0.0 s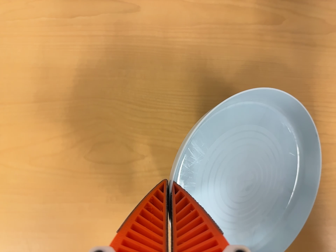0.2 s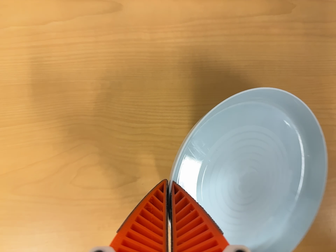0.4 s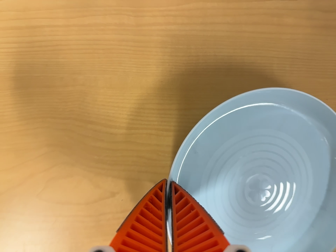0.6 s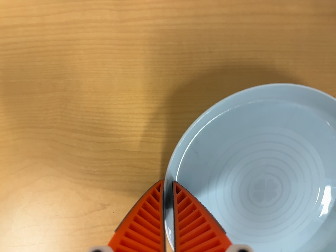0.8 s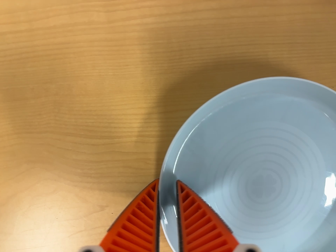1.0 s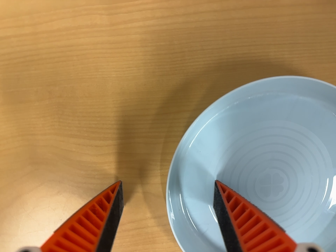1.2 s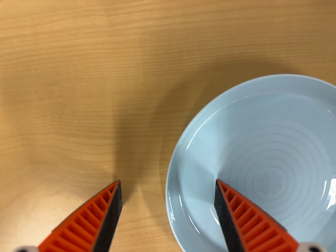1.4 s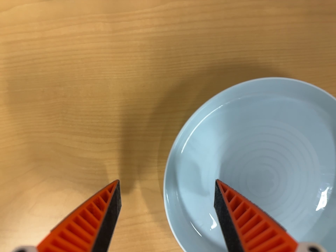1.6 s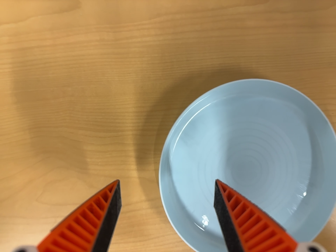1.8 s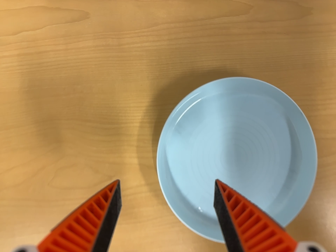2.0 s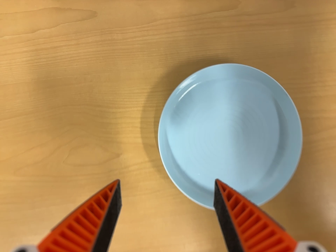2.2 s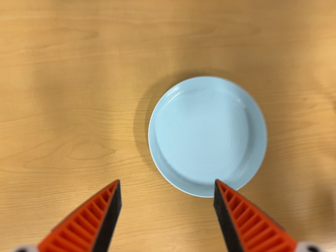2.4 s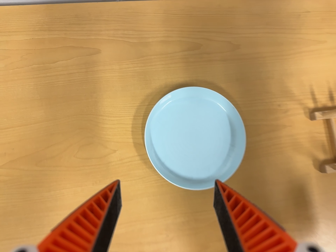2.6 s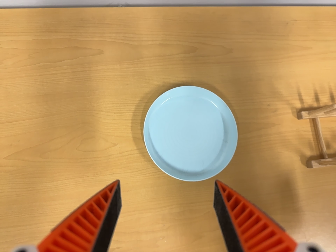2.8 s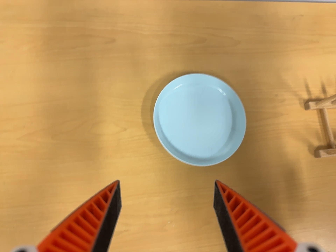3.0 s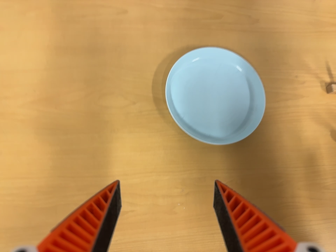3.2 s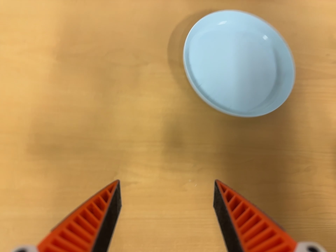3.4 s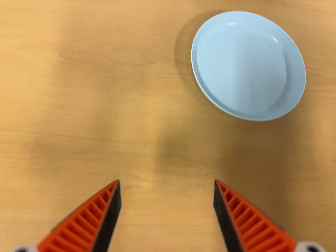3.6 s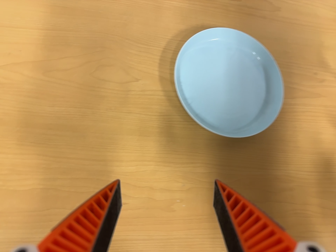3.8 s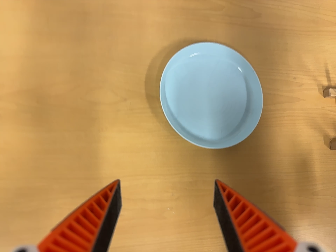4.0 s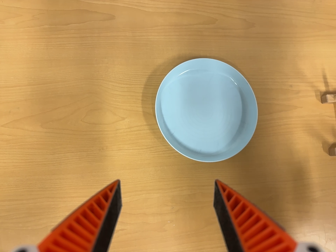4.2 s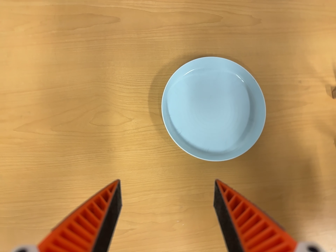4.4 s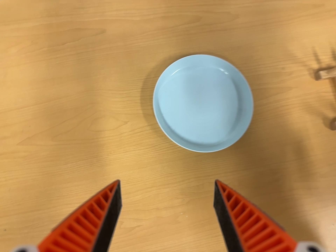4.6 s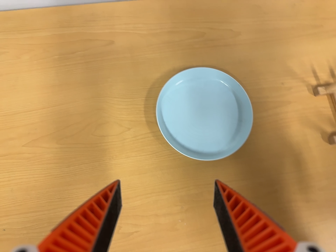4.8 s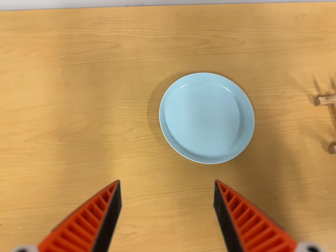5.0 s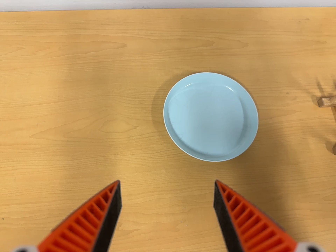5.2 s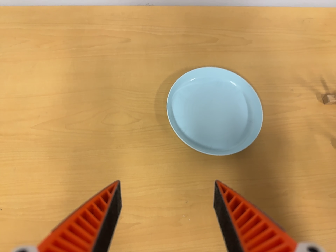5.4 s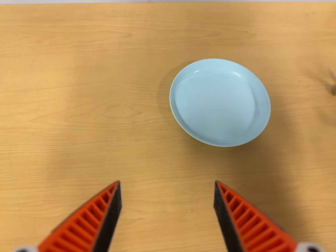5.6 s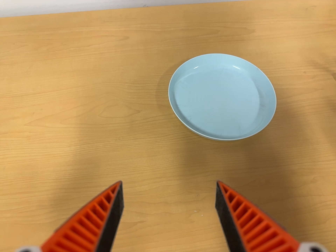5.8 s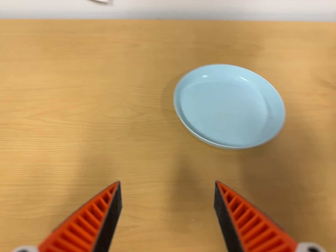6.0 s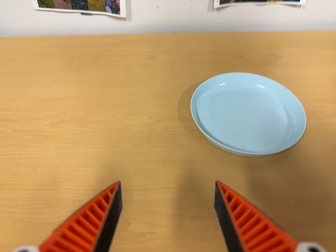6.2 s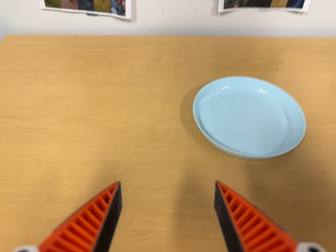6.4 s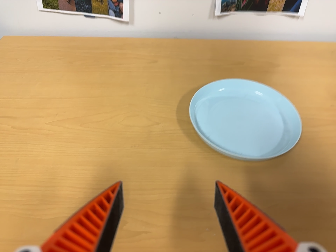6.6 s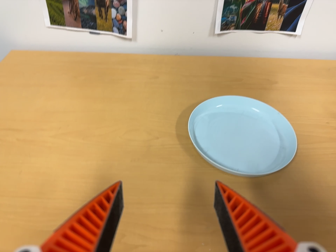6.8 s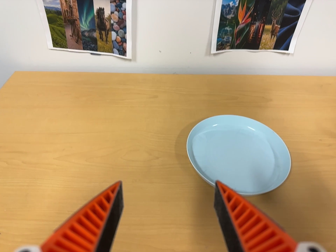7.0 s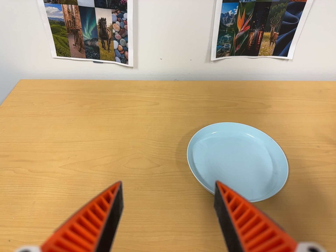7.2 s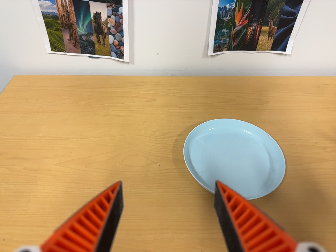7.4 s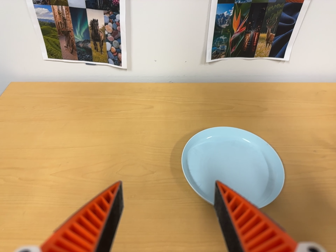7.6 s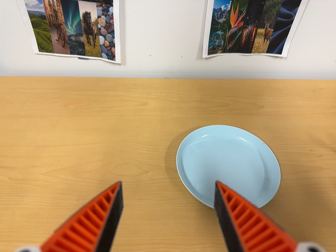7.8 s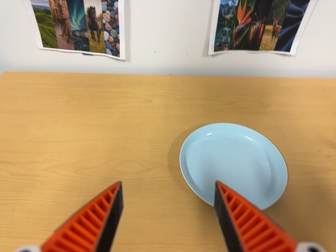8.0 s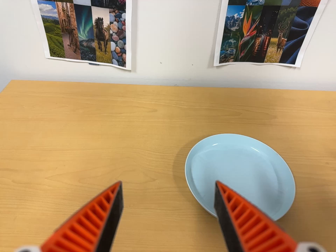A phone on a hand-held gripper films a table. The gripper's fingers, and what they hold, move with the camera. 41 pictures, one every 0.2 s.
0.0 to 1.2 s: The camera travels forward and toward the top of its view, about 14 cm, so what stands in front looms larger. Its aim tips toward the bottom of its view by about 10 degrees.
1.2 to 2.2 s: The camera travels backward and toward the bottom of its view, about 20 cm, so what stands in front gets smaller. Its aim tips toward the top of its view by about 15 degrees.
2.2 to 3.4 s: The camera travels toward the bottom of its view, about 22 cm. Its aim tips toward the top of its view by about 10 degrees. It rolls about its line of sight by about 10 degrees, and the scene rotates clockwise.
3.4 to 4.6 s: The camera travels toward the top of its view, backward and to its right, about 16 cm, so close, fixed things drift downward. It rolls about its line of sight by about 10 degrees, and the scene rotates counterclockwise.
4.6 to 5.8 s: The camera travels toward the bottom of its view, about 18 cm. Its aim tips toward the top of its view by about 20 degrees.
5.8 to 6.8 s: The camera's aim tips toward the top of its view by about 10 degrees, and the scene shifts downward.
6.8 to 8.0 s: The camera shifts only a little, or ends up much as it began.
The film runs backward here.
